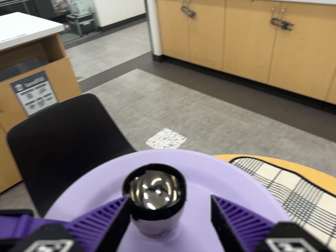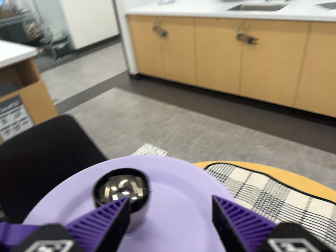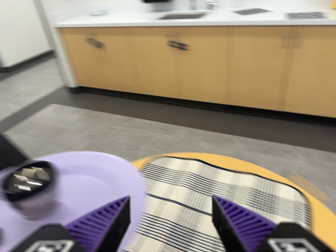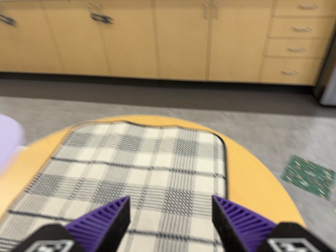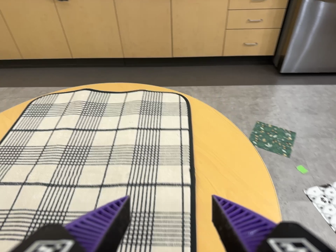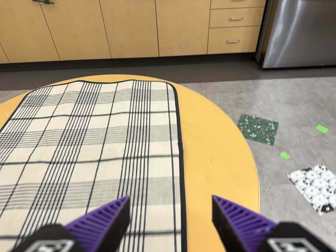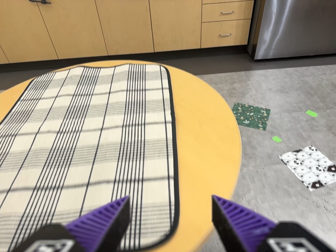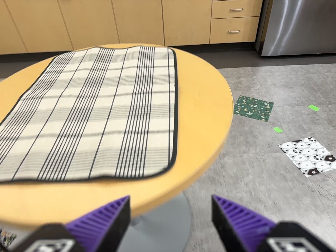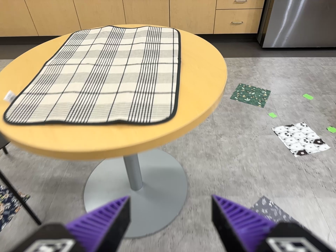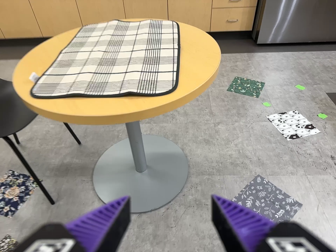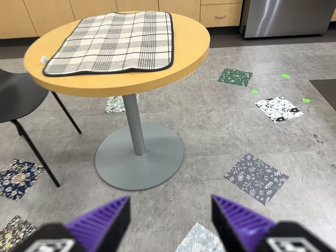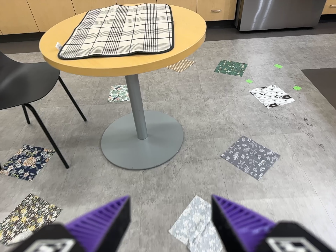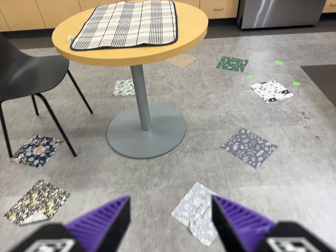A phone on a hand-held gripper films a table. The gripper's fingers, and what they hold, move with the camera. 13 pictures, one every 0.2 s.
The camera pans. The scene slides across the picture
to the left.
0.0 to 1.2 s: The camera swings to its right by about 40 degrees, and the scene slides to the left. It travels toward the bottom of its view, backward and to its right, about 40 cm, so close, fixed things drift upward. It rolls about its line of sight by about 25 degrees, and the scene rotates counterclockwise.
1.2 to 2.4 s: The camera travels backward and toward the bottom of its view, about 80 cm, so what stands in front gets smaller.
The film runs backward here.
